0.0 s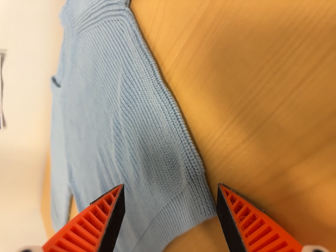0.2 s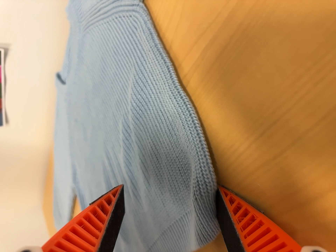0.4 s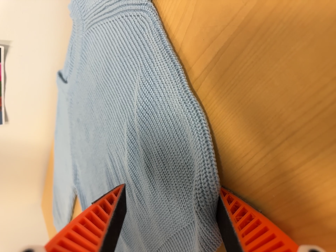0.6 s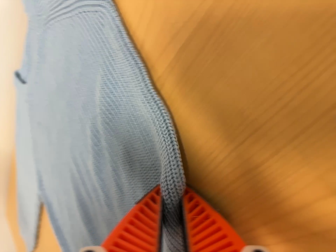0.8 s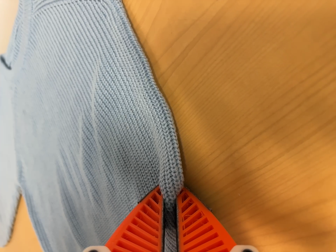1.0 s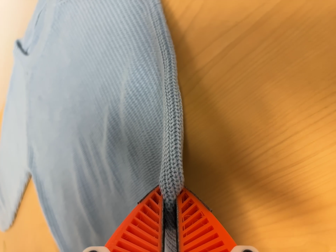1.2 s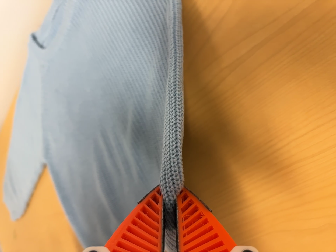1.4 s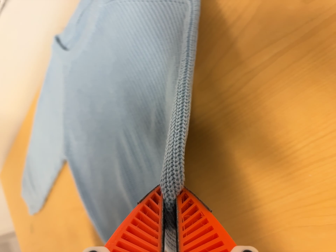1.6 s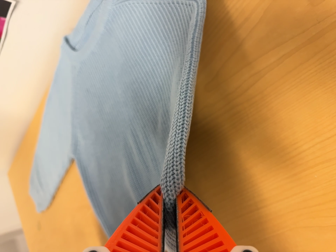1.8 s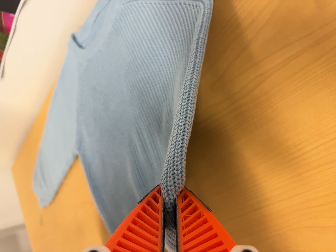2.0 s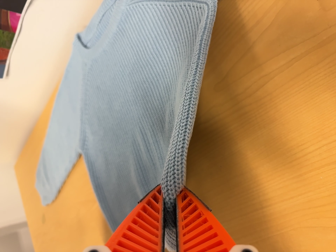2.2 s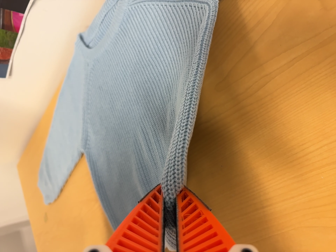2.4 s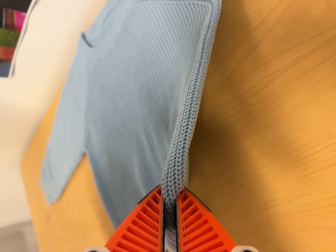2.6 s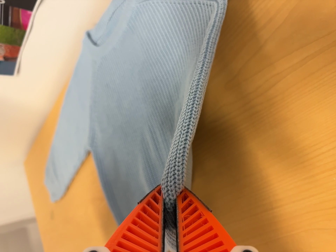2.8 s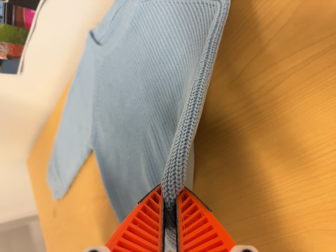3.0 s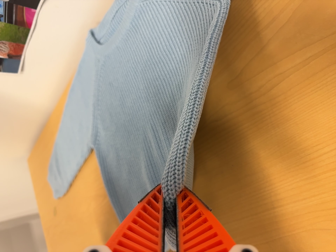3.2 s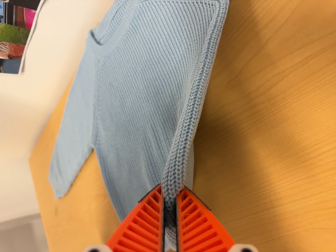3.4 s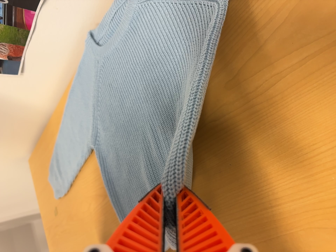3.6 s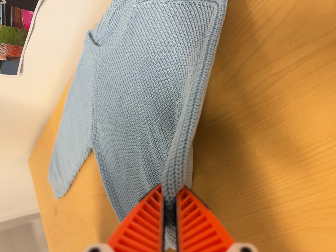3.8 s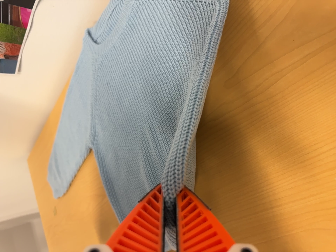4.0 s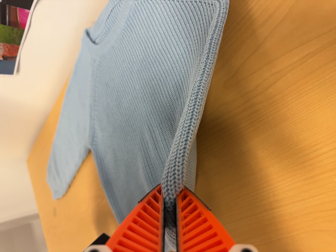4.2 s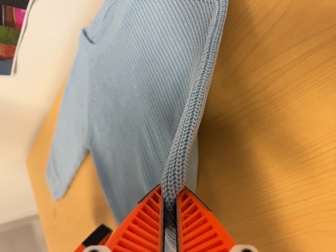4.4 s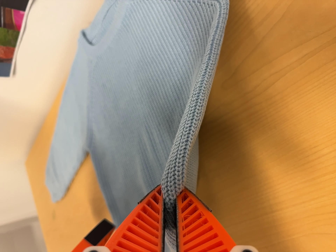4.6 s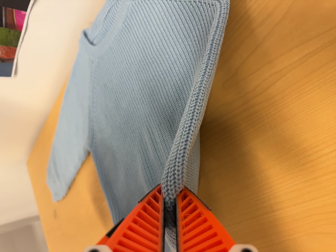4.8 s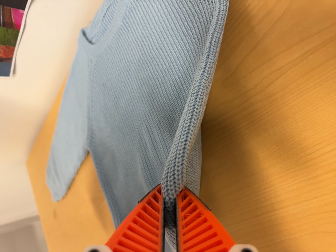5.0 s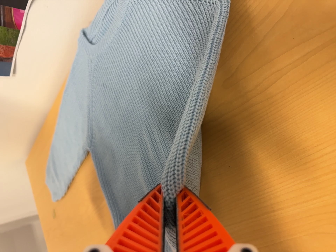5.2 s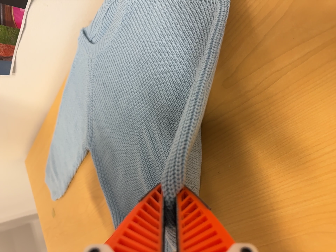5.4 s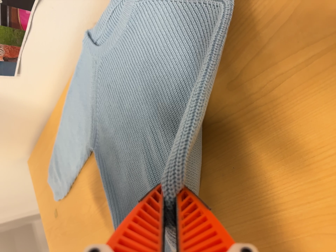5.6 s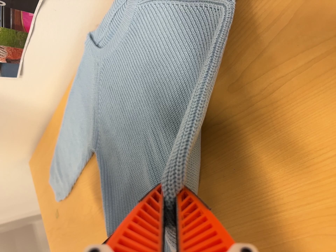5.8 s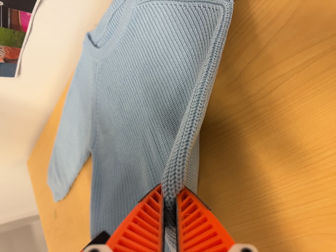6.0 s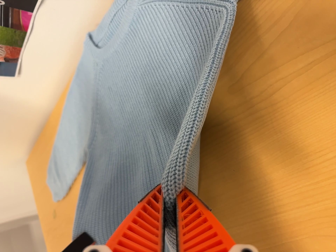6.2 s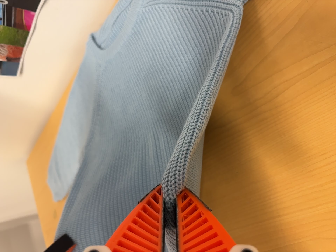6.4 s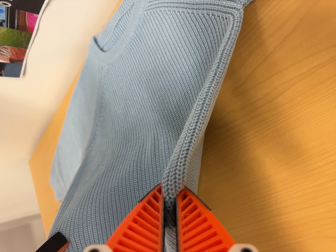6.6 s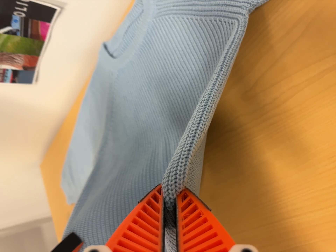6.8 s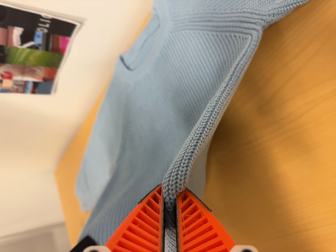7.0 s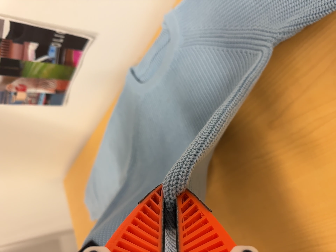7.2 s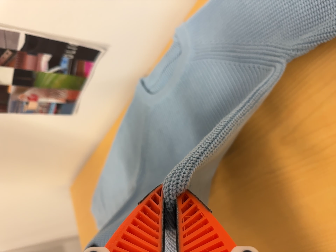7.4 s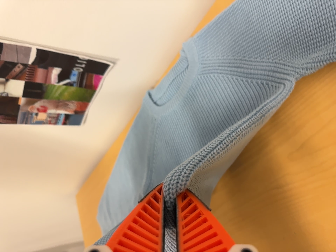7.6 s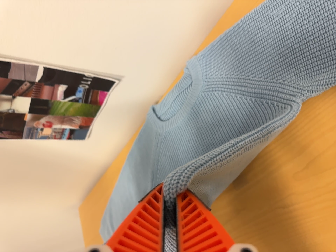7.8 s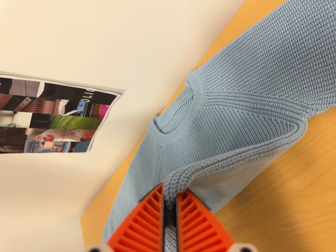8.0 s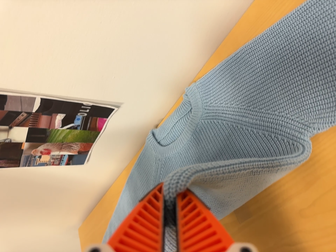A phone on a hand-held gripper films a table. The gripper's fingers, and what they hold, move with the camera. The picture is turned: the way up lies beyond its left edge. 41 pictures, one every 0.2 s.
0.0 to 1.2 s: The camera pans to its right by about 15 degrees. It travels to its left, about 10 cm.
1.2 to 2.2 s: The camera shifts only a little, or ends up much as it began.
2.2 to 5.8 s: The camera shifts only a little, or ends up much as it began.
5.8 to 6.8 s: The camera shifts only a little, or ends up much as it began.
6.8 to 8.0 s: The camera travels toward the top of its view, about 8 cm, so close, fixed things drift downward. Its aim tips toward the top of its view by about 10 degrees, and the scene shifts downward.
The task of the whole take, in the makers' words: fold up.
The film runs forward here.
